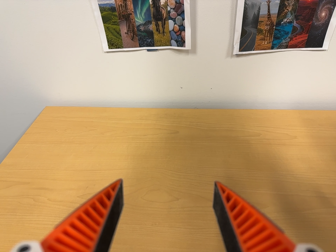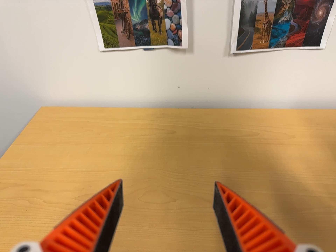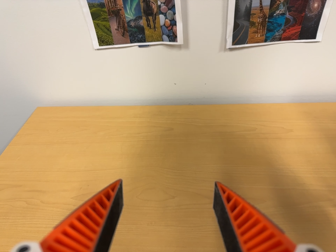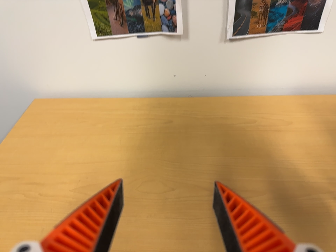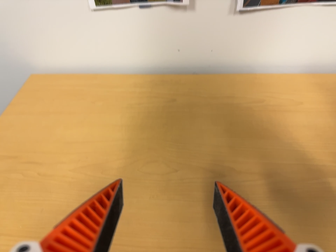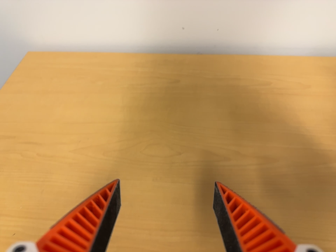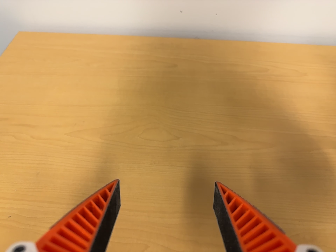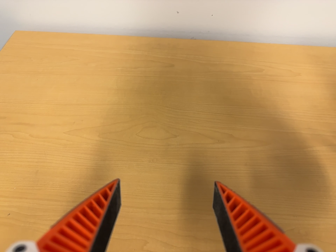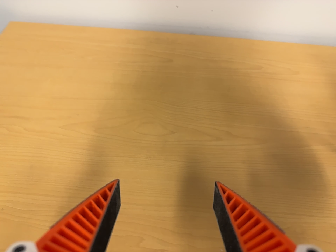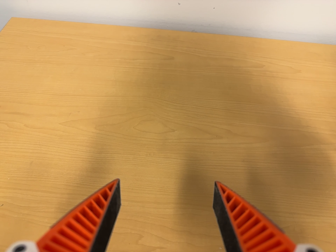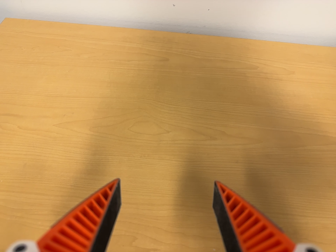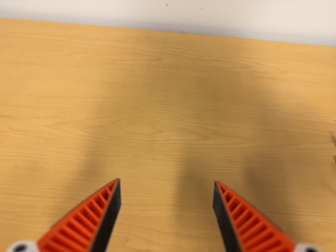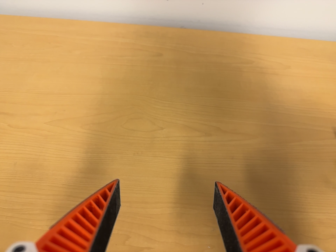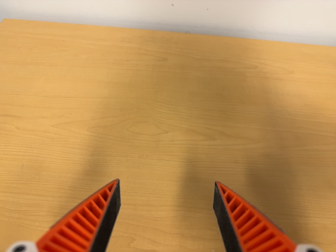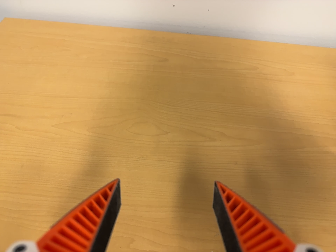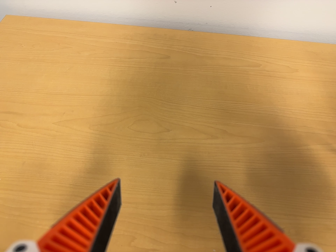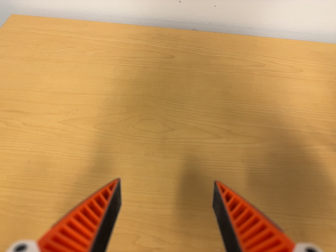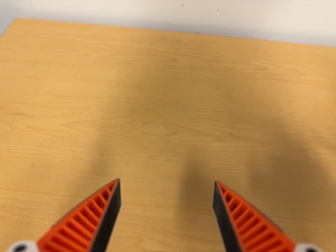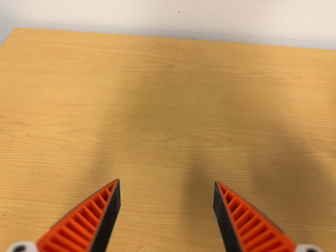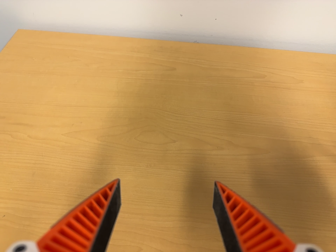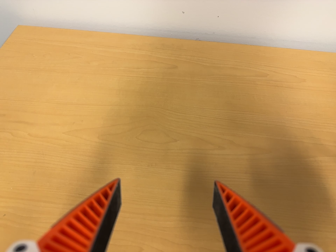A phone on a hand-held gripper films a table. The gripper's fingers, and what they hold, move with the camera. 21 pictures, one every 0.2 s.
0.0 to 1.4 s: The camera travels forward, about 6 cm, so what stands in front looms larger. Its aim tips toward the bottom of its view by about 15 degrees, and the scene shifts upward.
1.4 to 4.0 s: The camera shifts only a little, or ends up much as it began.
The film runs backward here.
